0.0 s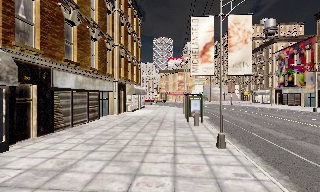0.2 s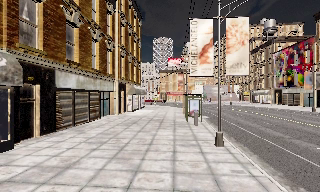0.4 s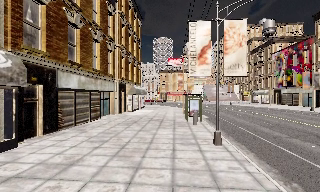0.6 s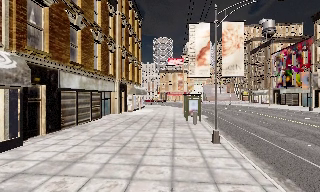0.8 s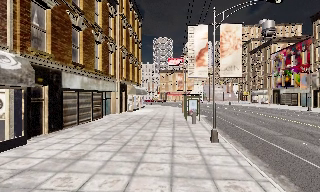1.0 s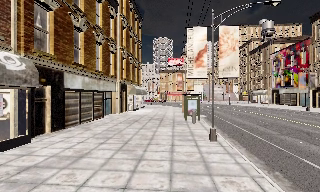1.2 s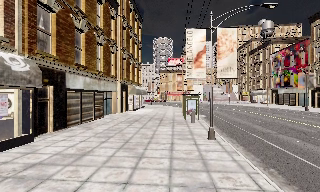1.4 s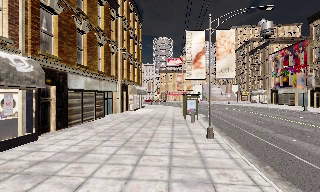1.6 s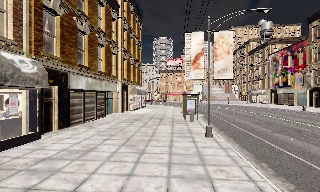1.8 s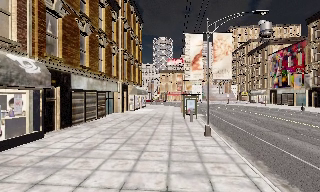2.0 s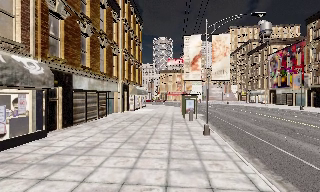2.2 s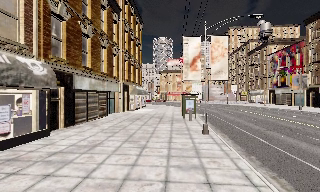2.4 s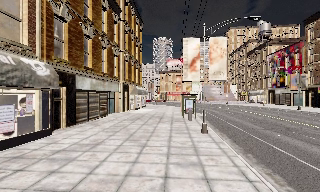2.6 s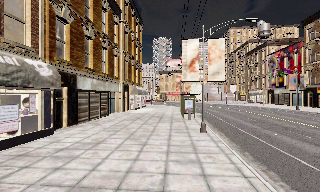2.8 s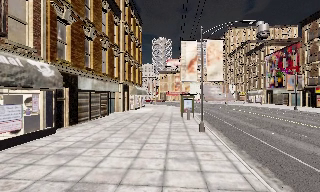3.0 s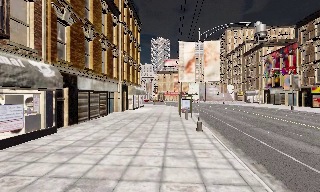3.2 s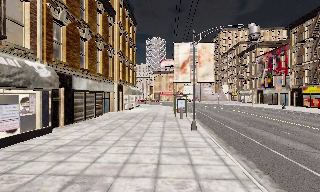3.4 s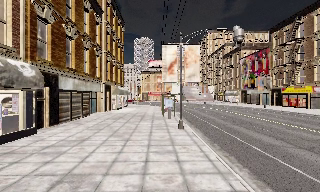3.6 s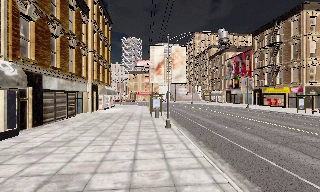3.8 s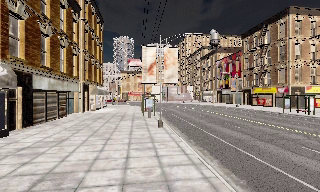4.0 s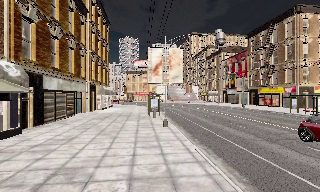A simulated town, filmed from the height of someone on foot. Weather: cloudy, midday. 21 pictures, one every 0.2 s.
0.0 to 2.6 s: The camera travels backward, about 3 m, so what stands in front gets smaller.
2.6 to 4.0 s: The camera swings to its right by about 10 degrees, and the scene slides to the left. It travels backward, about 1.5 m, so what stands in front gets smaller.
The film runs backward here.
